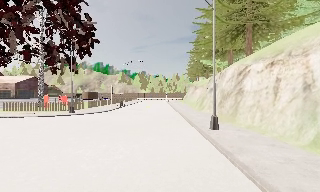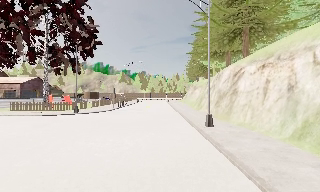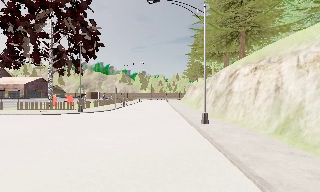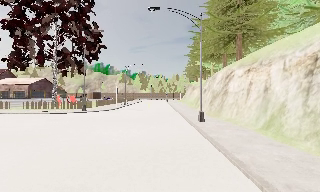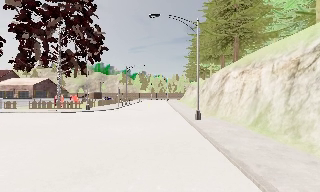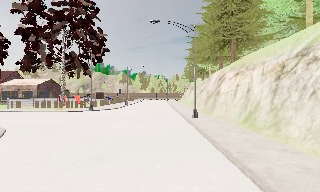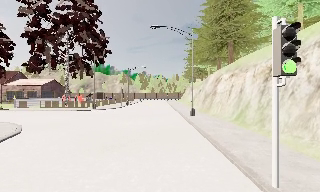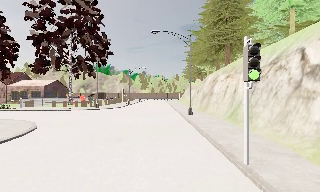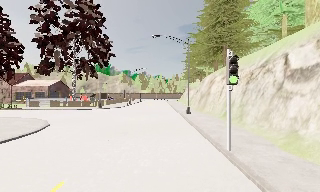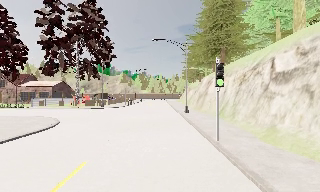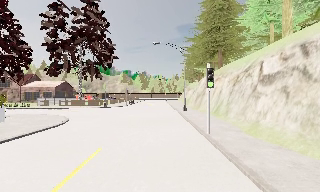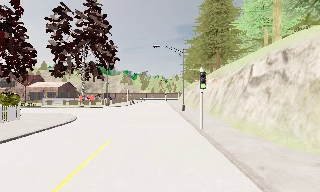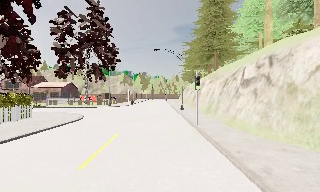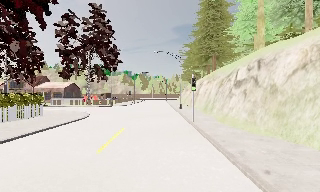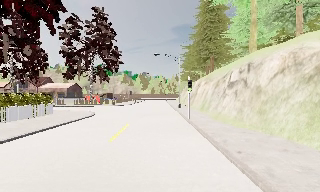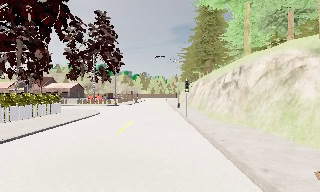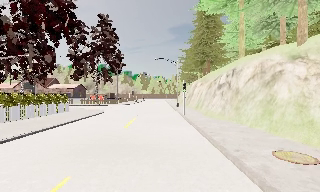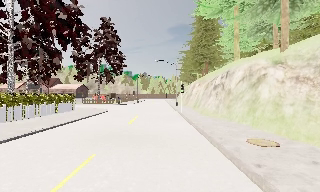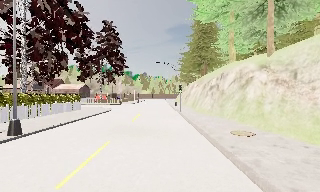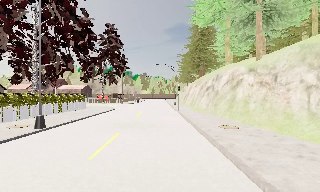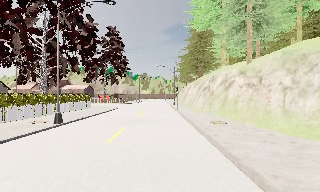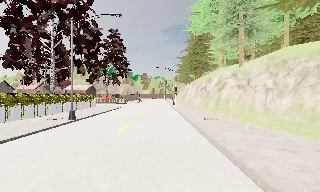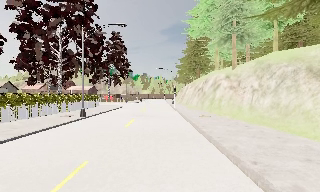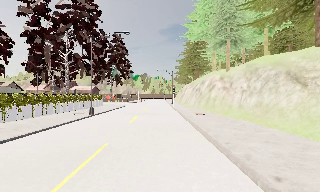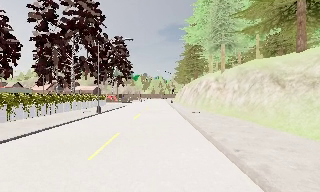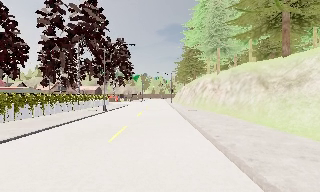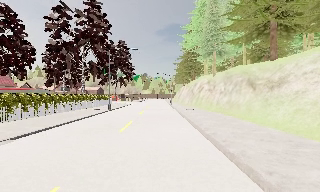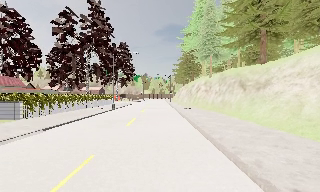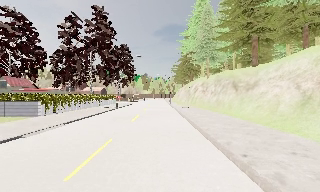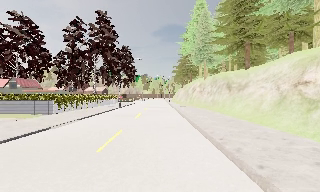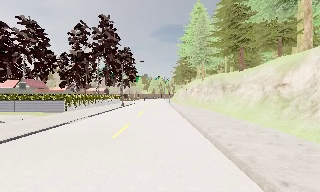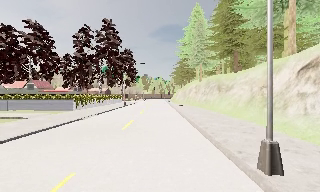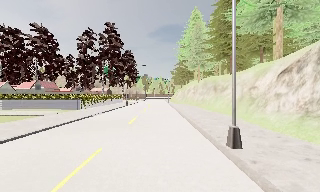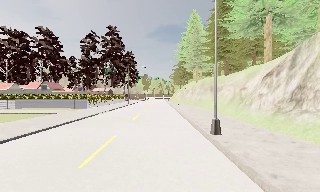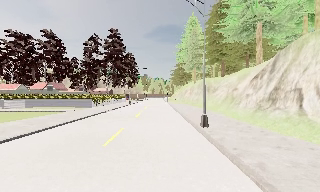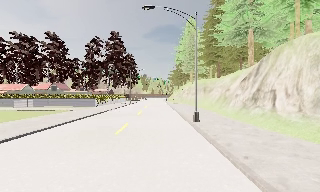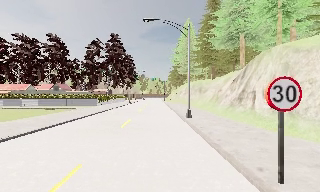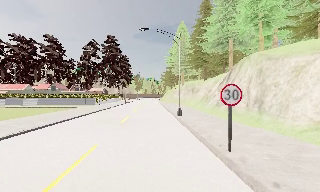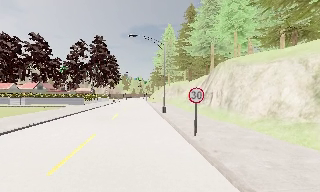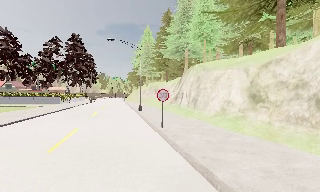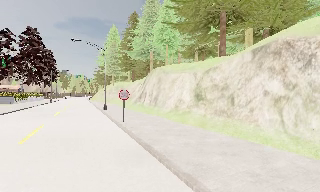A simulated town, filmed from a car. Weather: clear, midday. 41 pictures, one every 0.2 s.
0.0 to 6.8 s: The camera travels backward, about 45 m, so what stands in front gets smaller. It gains speed.
6.8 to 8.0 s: The scene slides to the left, as the camera pans about 25 degrees to its right. It travels backward, about 11 m, so what stands in front gets smaller.
The film runs backward here.
